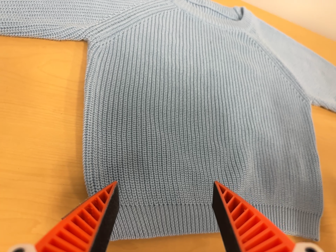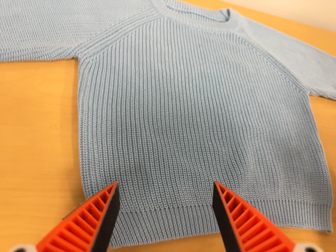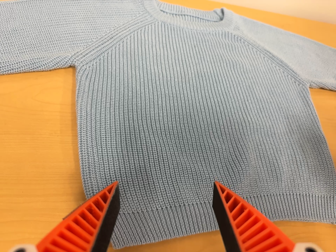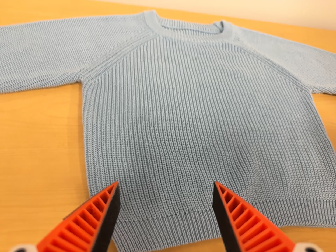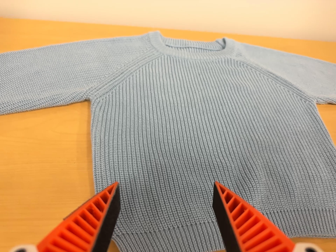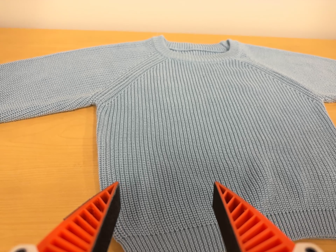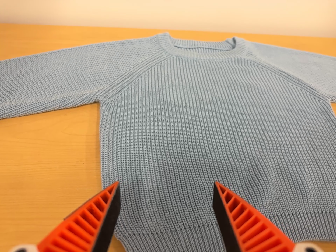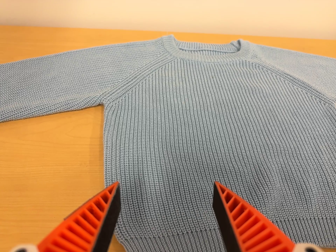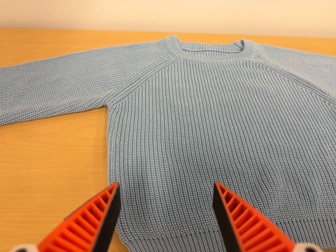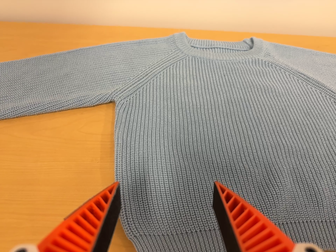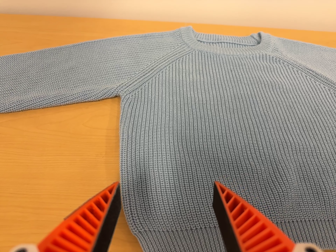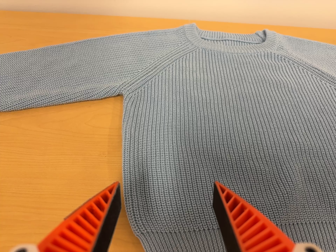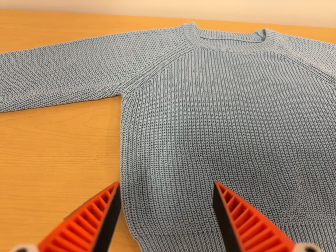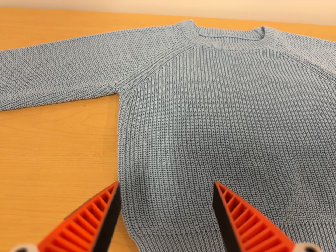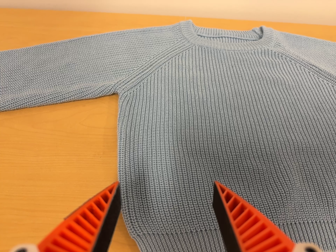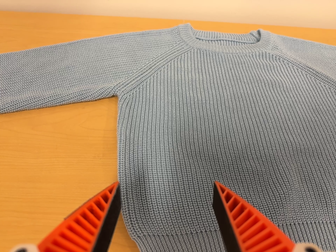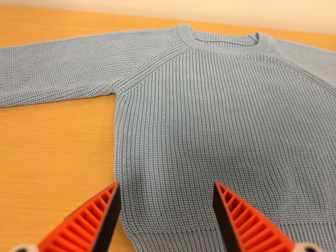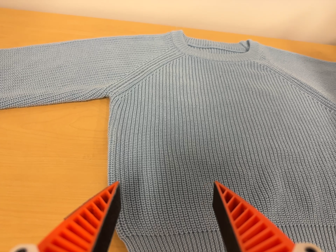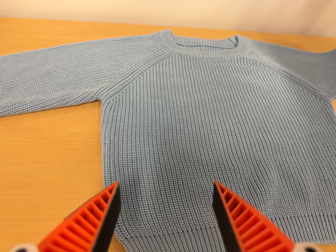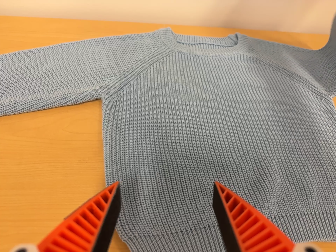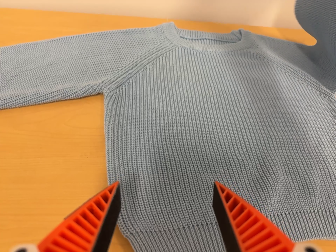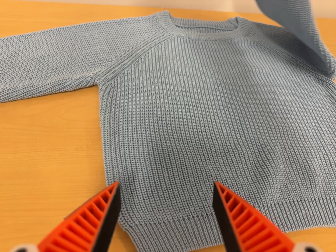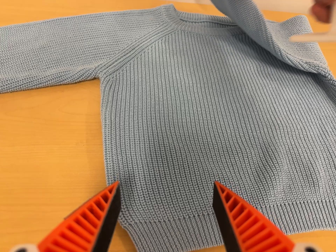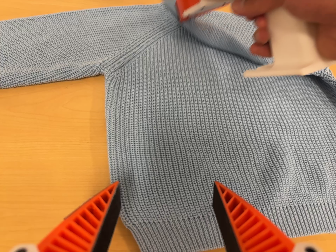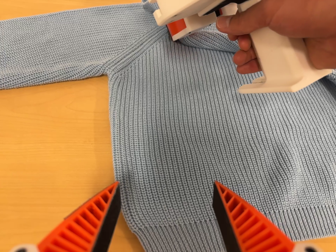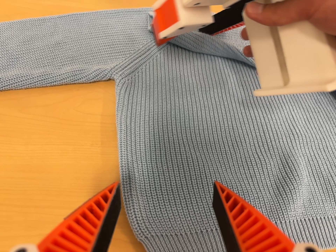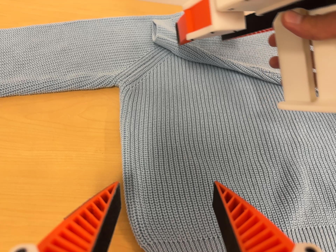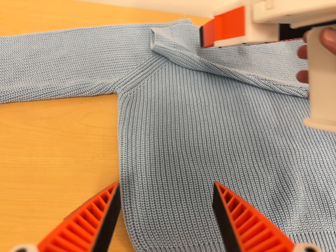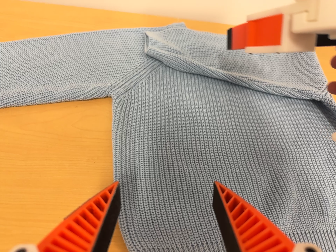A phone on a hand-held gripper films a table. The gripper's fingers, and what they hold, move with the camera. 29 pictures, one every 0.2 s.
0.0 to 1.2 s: The camera pans to its left by about 10 degrees. It travels to its right, about 7 cm. Its aim tips toward the top of its view by about 10 degrees, and the scene shifts downward. It rolls about its line of sight by about 15 degrees, and the scene rotates counterclockwise.
1.2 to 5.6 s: The camera shifts only a little, or ends up much as it began.
The film runs forward here.
